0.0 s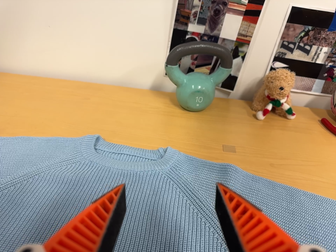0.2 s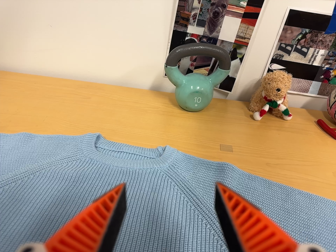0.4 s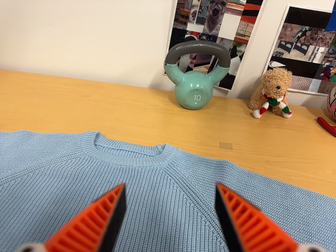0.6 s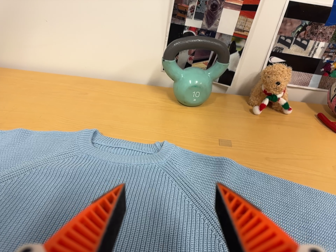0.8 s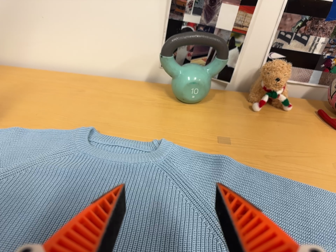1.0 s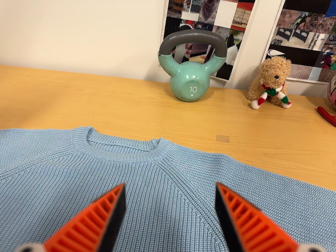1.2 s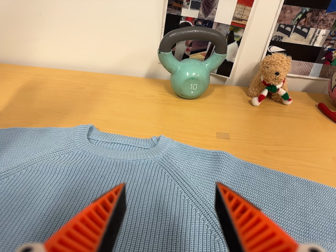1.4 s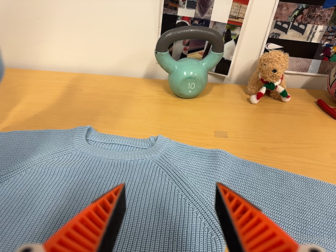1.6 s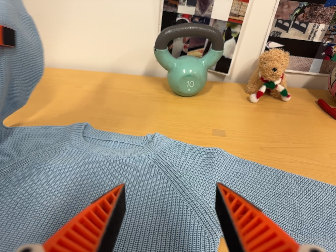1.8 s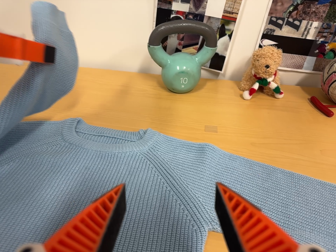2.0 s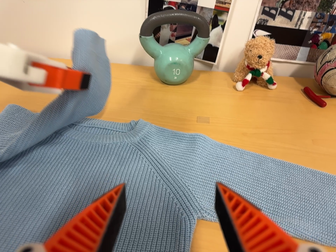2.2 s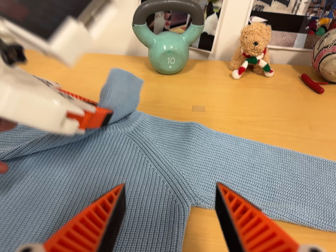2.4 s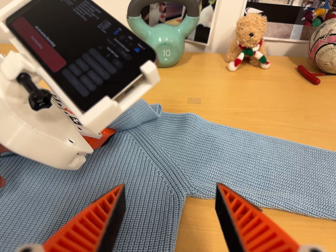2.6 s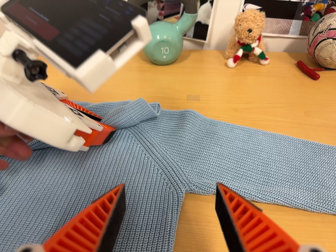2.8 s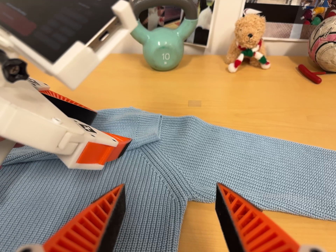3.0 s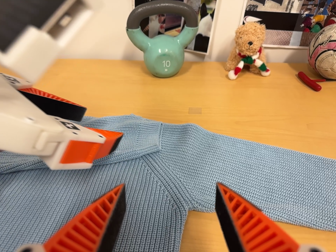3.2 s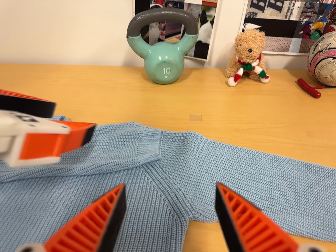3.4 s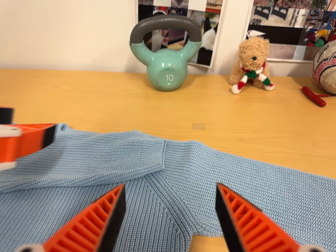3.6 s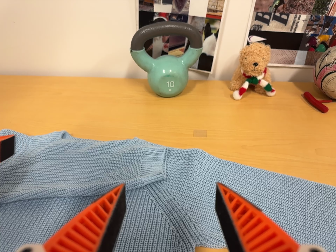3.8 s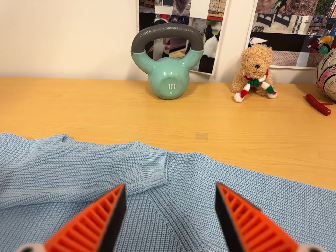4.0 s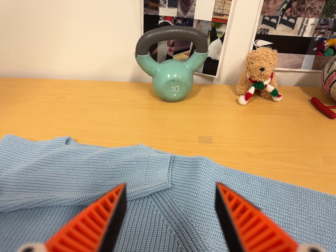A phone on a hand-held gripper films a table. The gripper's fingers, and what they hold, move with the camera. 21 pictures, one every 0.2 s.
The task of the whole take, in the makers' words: left arm across.
0.0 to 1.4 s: The camera shifts only a little, or ends up much as it began.
1.4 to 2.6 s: The camera travels to its right and toward the bottom of its view, about 8 cm, so close, fixed things drift to the left.
2.6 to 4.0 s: The camera travels toward the top of its view, about 6 cm, so close, fixed things drift downward.
The film runs forward here.
